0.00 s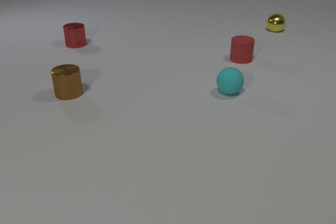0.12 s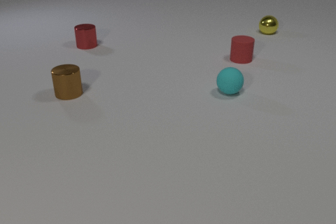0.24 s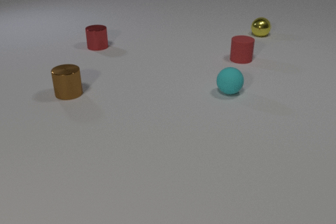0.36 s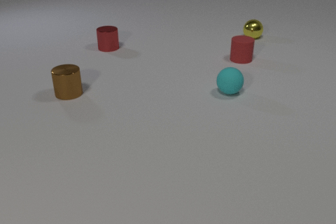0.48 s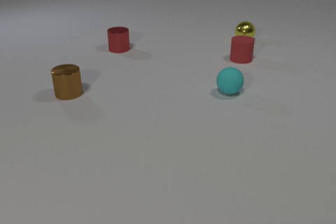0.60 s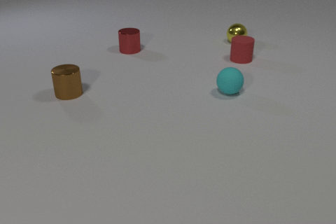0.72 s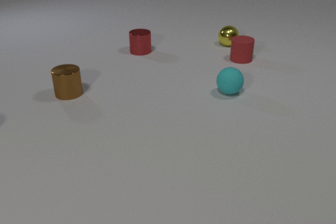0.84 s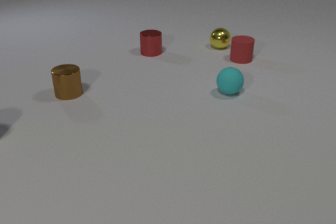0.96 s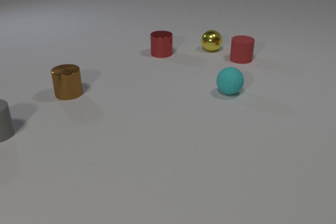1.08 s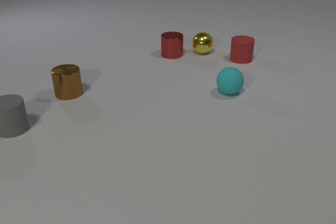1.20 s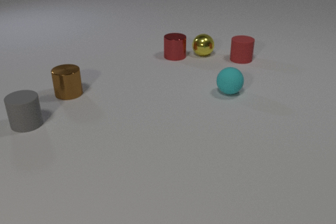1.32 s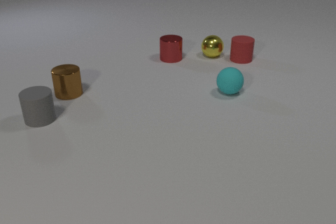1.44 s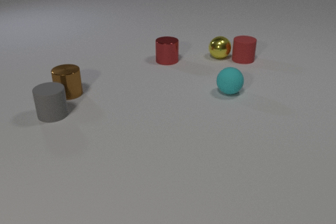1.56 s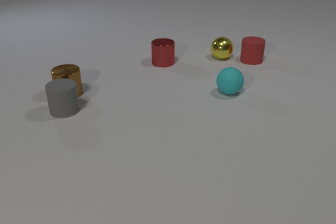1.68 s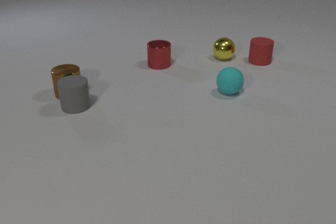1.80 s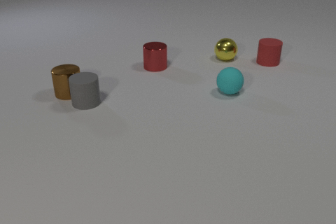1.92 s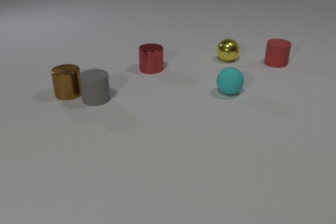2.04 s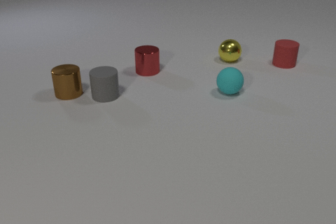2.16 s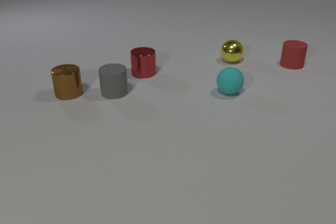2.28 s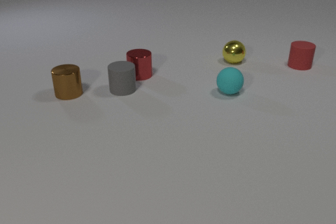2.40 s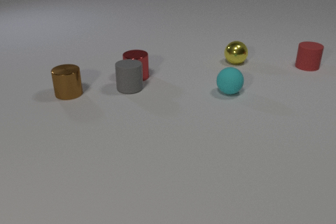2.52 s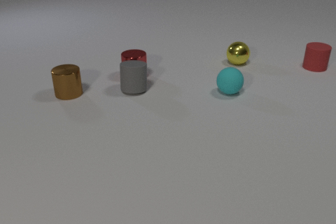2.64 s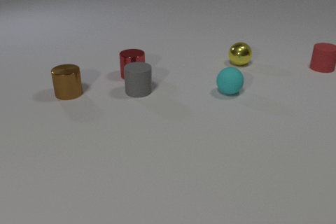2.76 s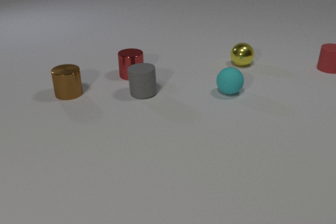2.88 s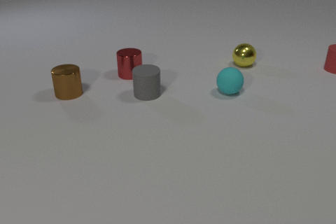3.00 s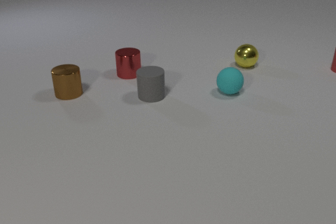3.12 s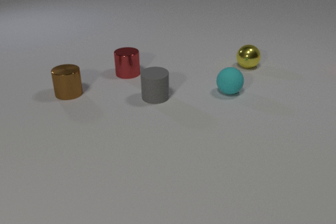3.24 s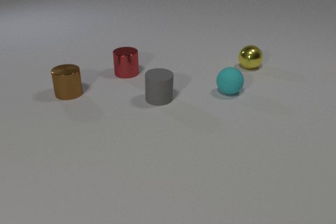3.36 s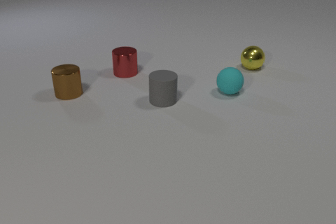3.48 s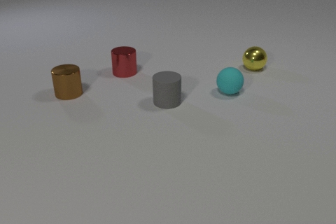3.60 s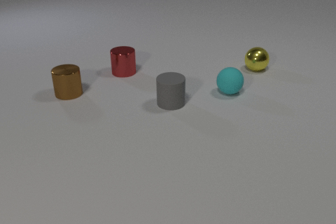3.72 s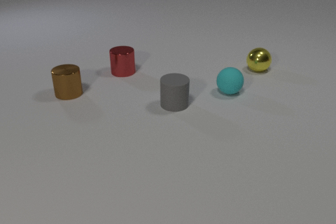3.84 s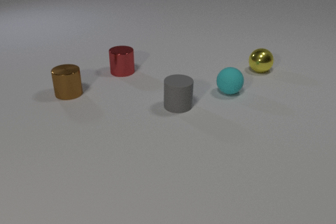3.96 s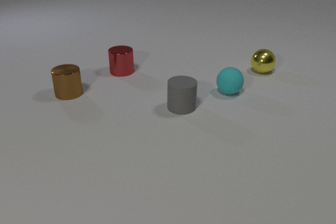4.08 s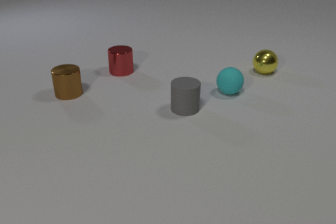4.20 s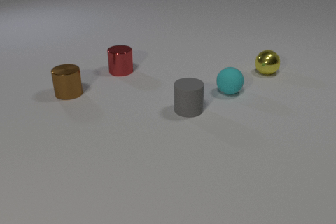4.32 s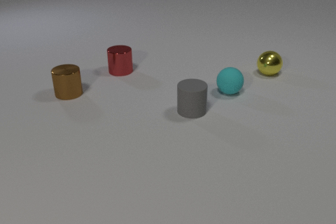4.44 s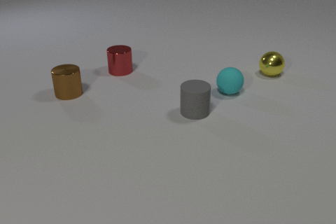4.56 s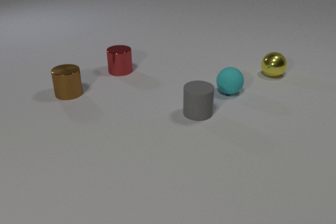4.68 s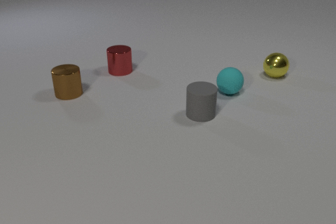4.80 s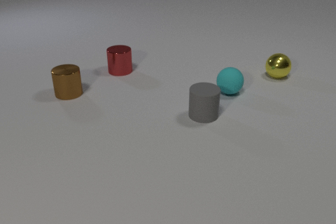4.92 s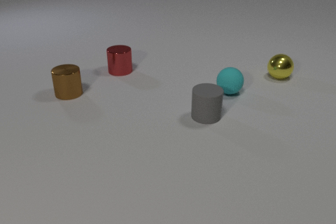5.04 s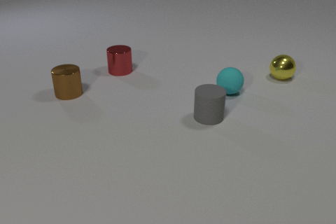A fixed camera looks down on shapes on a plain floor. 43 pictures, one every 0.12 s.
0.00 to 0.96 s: The red metal cylinder slides to the right and toward the camera. The yellow metal sphere rolls toward the camera and to the left. The gray rubber cylinder comes in at the left edge, slides to the right.
0.96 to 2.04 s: The red metal cylinder slides toward the camera. The yellow metal sphere rolls toward the camera and to the right. The gray rubber cylinder slides to the right and away from the camera. The red rubber cylinder slides to the right. The red metal cylinder and the yellow metal sphere collide. The yellow metal sphere and the red rubber cylinder collide.
2.04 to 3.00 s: The red metal cylinder slides to the left. The yellow metal sphere rolls to the right and toward the camera. The gray rubber cylinder slides to the right. The red rubber cylinder slides to the right. The red metal cylinder and the gray rubber cylinder collide.
3.00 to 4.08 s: The red metal cylinder slides to the left and away from the camera. The yellow metal sphere rolls to the right and toward the camera. The gray rubber cylinder slides to the right and toward the camera. The red rubber cylinder leaves at the right edge.
4.08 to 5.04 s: The yellow metal sphere rolls to the right and toward the camera. The gray rubber cylinder slides to the right and toward the camera.
How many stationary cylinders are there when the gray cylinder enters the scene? 2.
What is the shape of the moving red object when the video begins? cylinder.
What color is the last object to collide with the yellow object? red.
